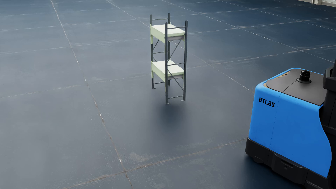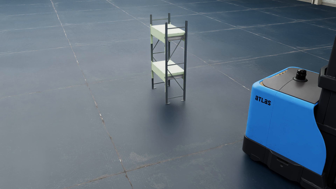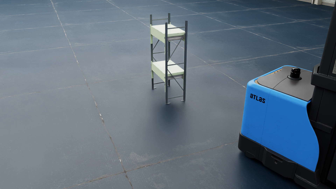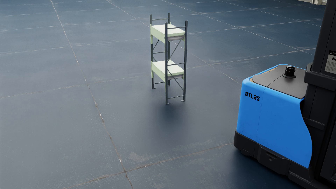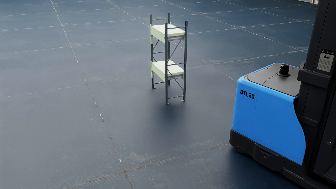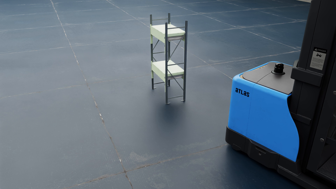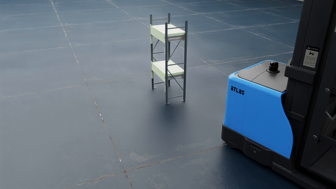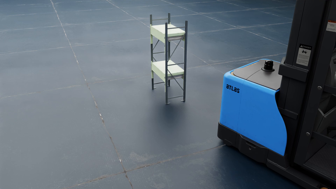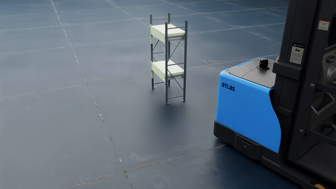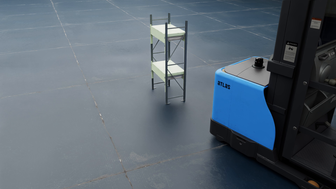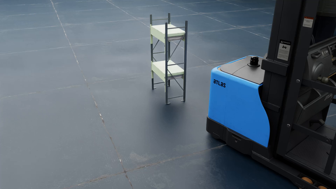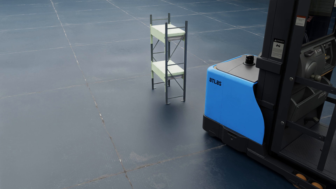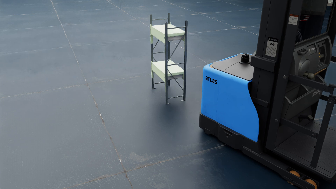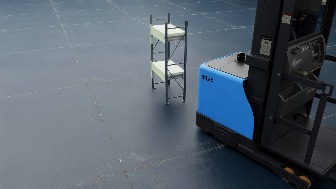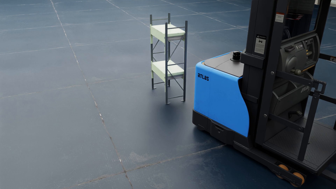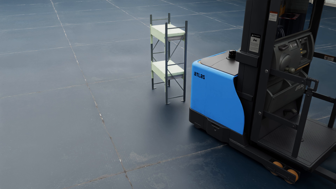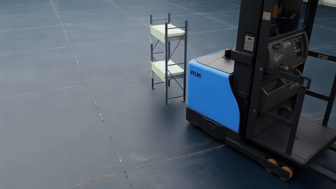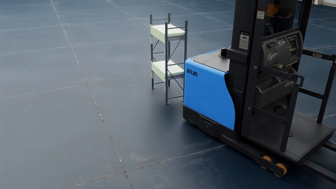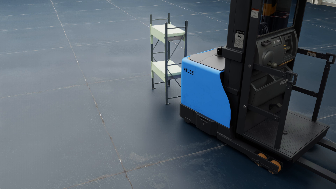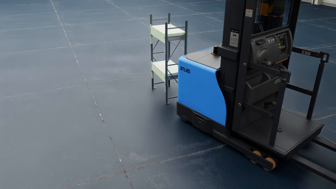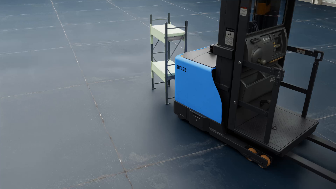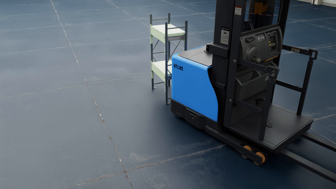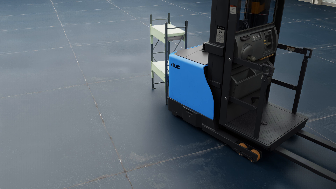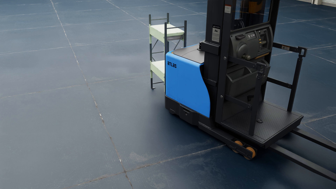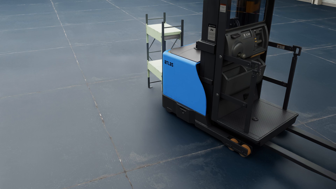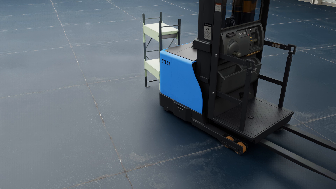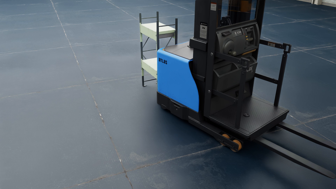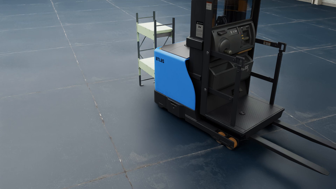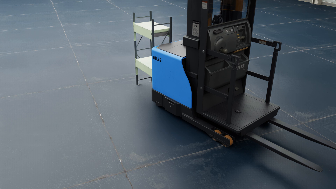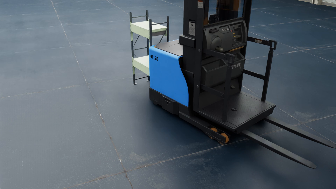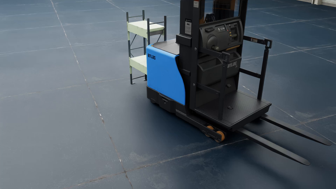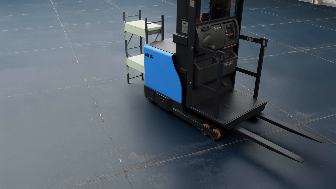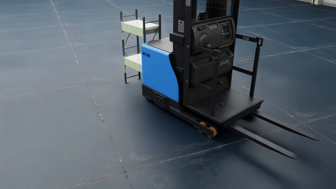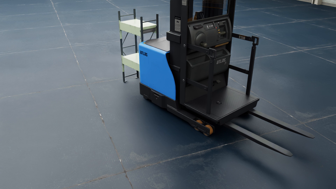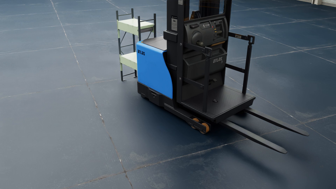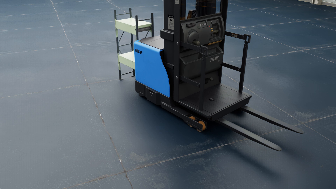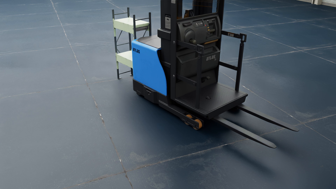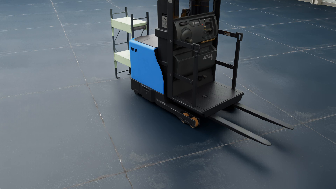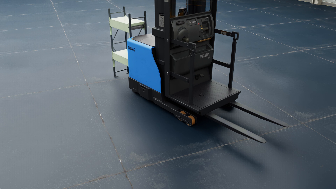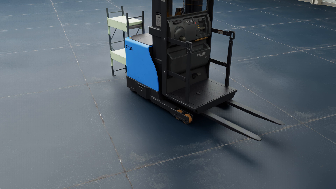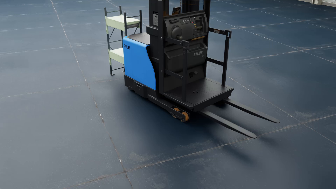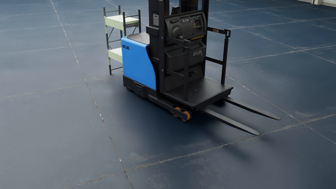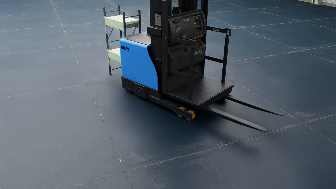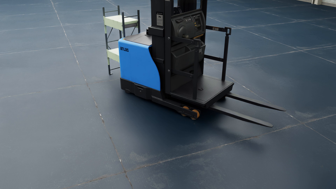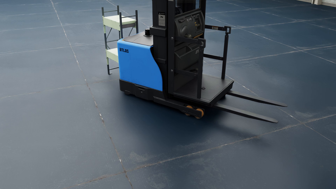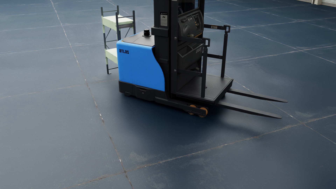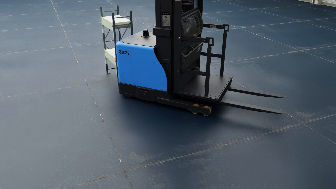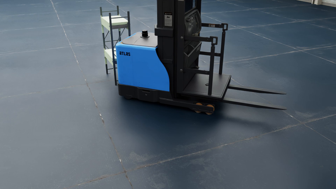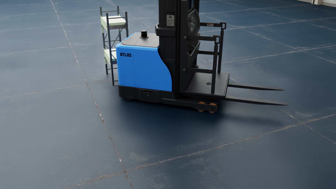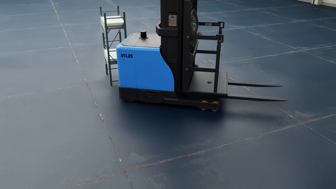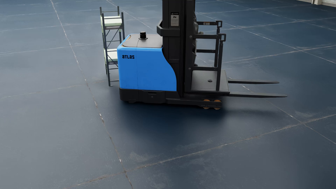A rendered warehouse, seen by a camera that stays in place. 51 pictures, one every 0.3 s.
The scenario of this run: A forklift runs into an object in its way.
